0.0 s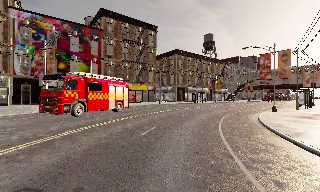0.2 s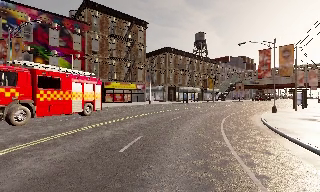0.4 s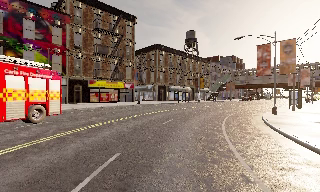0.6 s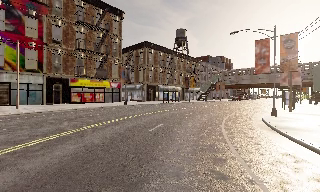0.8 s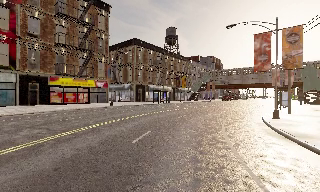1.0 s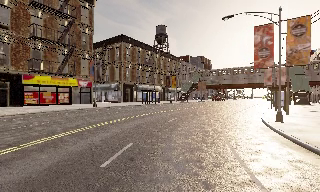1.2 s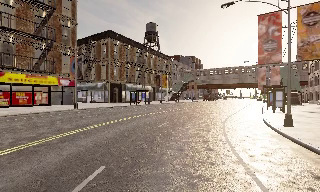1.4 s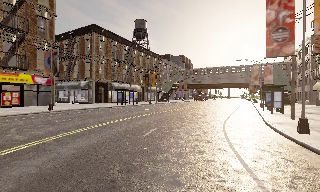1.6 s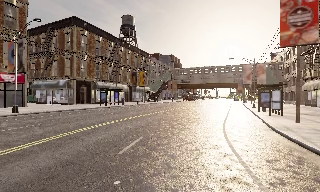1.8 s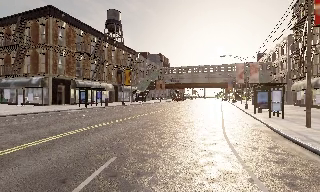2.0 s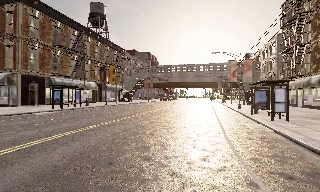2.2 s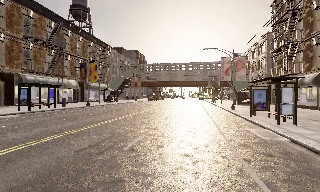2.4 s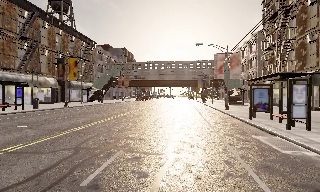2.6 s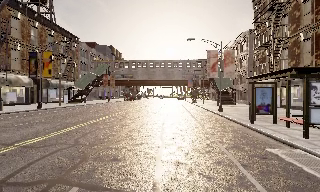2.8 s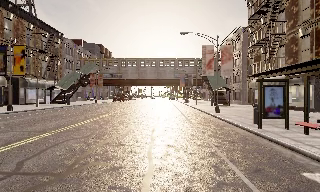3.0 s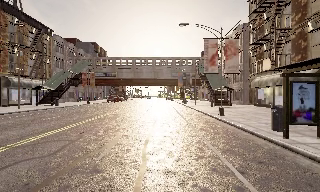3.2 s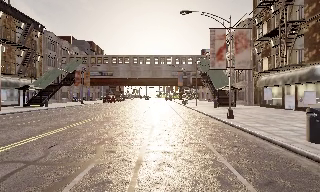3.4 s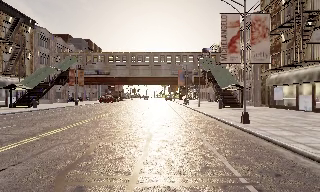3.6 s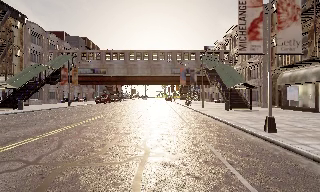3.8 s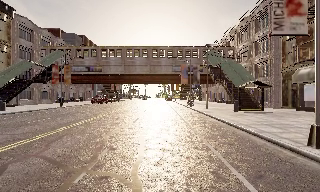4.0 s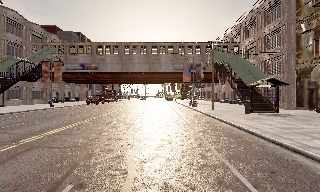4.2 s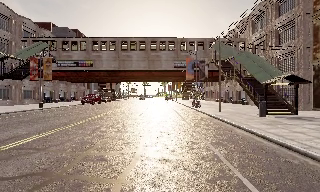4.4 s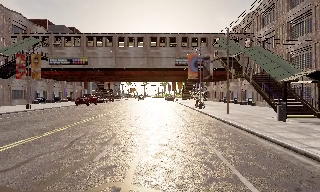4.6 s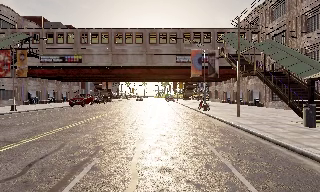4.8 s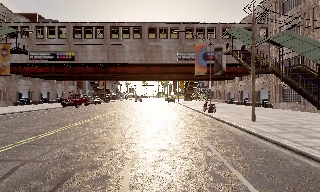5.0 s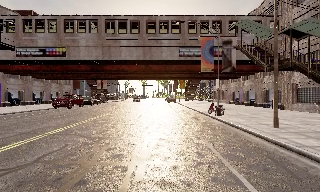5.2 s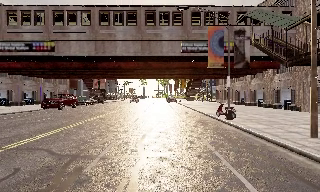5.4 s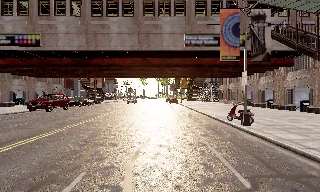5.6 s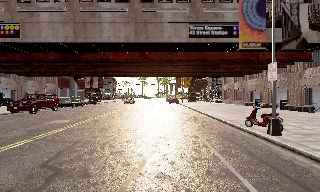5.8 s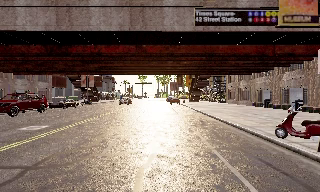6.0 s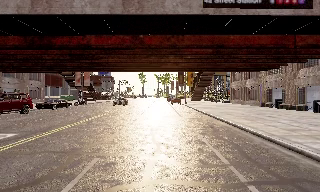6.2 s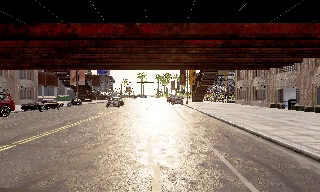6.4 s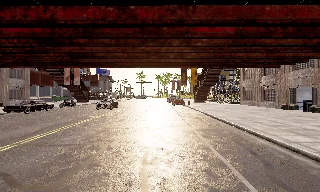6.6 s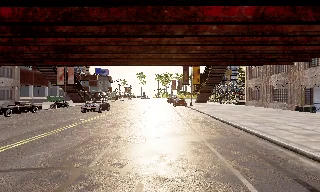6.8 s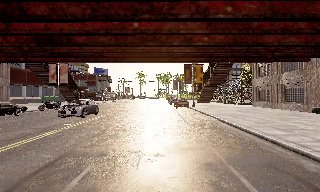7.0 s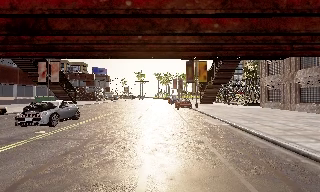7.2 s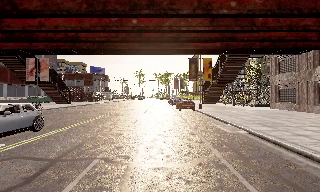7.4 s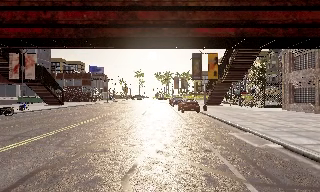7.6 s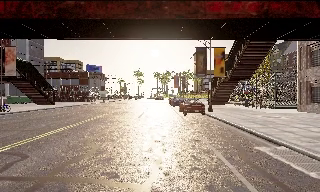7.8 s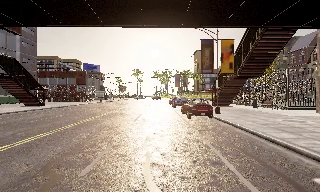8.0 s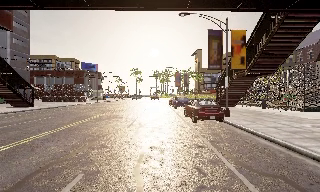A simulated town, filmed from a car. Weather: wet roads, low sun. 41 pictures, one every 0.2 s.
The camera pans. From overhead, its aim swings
clockwise.
The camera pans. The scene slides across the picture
to the left.
0.0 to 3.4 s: The scene slides to the left, as the camera pans about 55 degrees to its right. It travels forward, about 35 m.
3.4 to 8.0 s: The camera travels forward, about 50 m, so what stands in front looms larger.
The film runs forward here.
